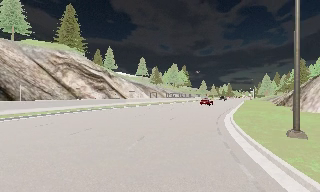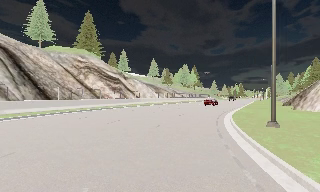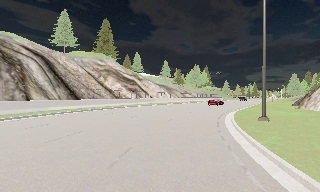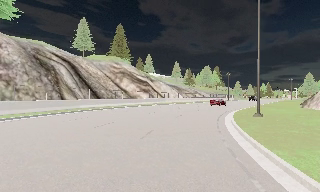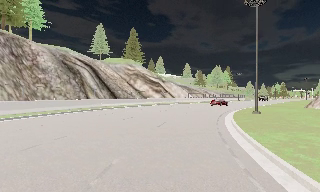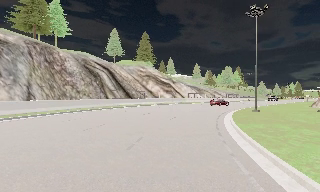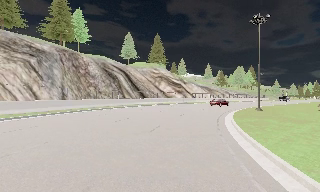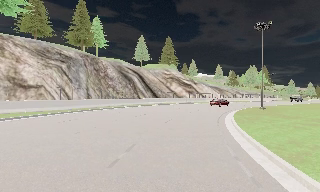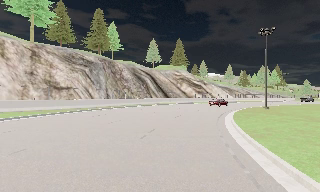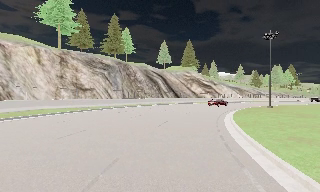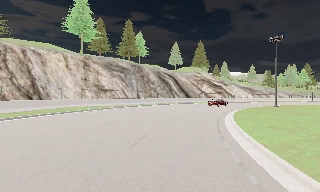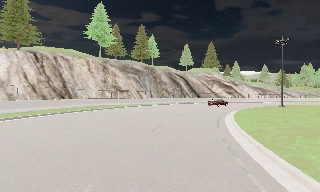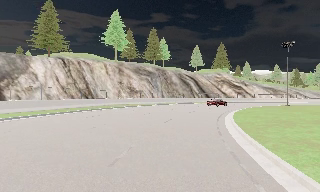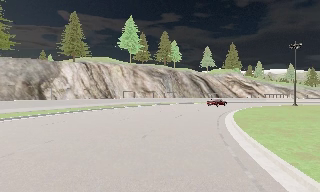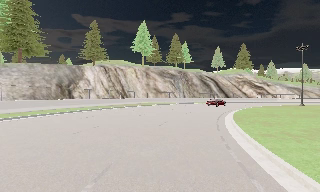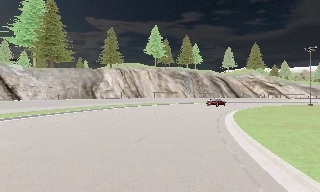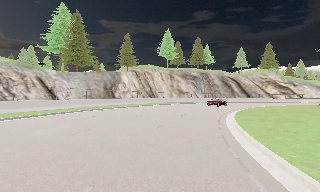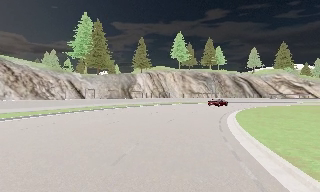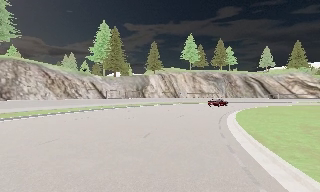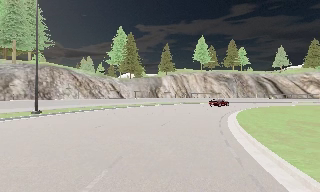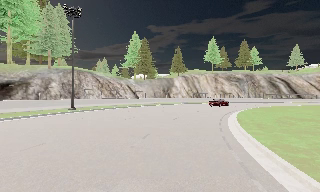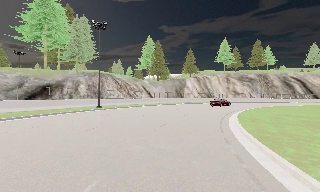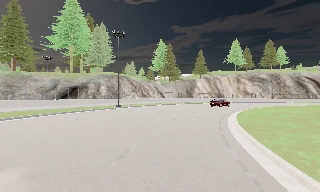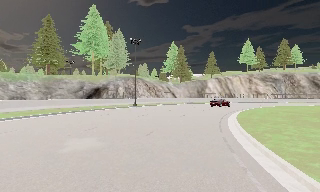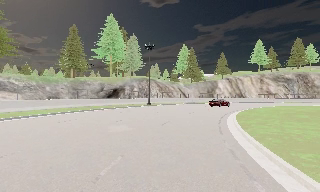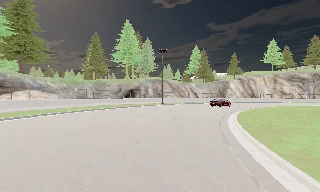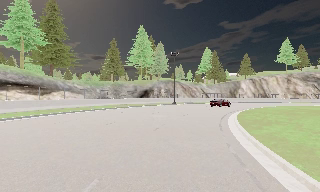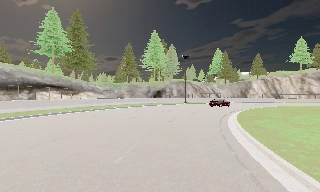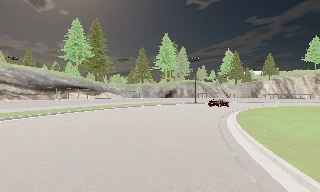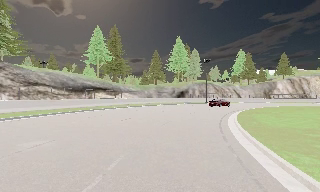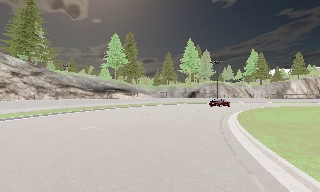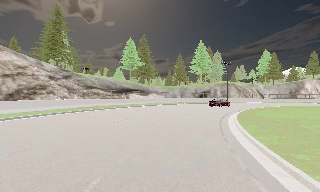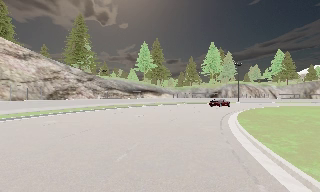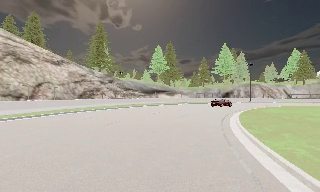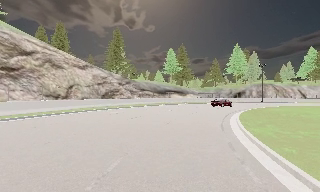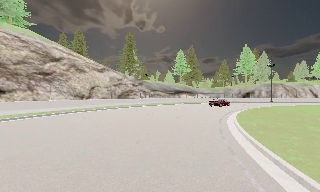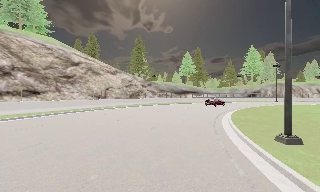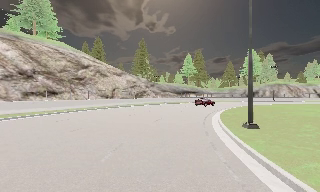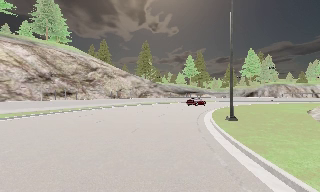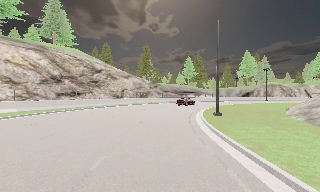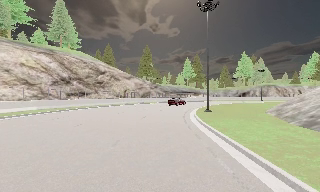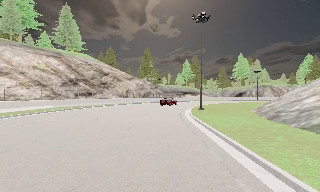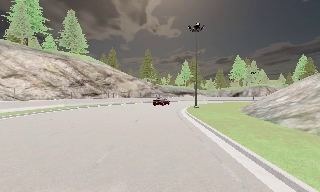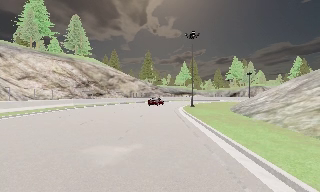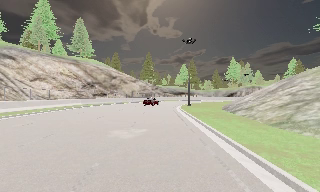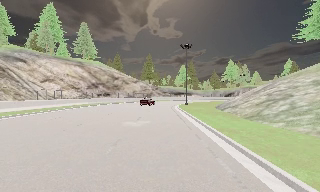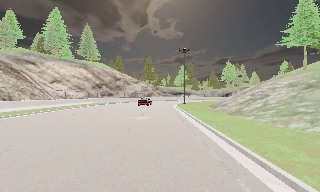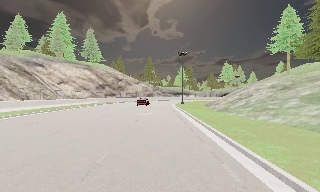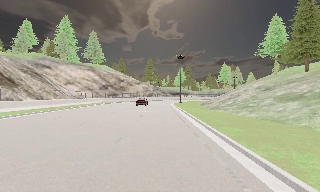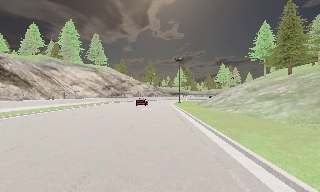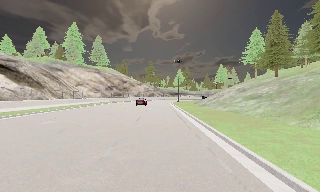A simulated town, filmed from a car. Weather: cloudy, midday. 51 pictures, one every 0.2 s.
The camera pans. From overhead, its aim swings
counterclockwise.
The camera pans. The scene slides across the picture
to the right.
0.0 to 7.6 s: The camera pans to its left, which is counterclockwise from overhead, by about 150 degrees. It travels backward, about 105 m.
7.6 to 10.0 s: The camera travels backward, about 35 m, so what stands in front gets smaller.
The film runs backward here.
